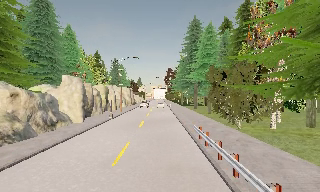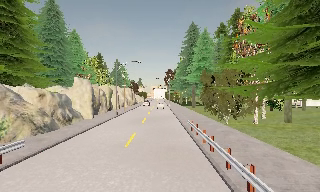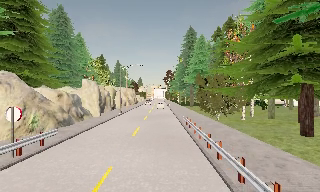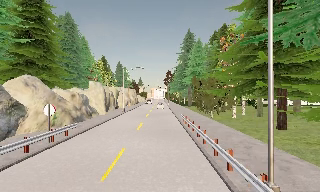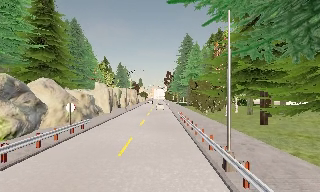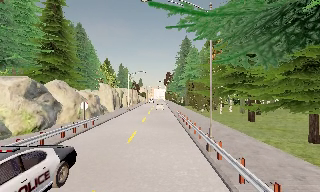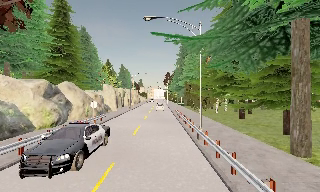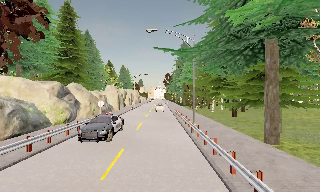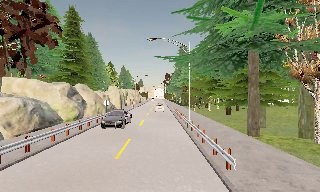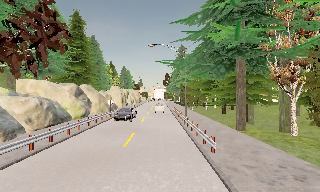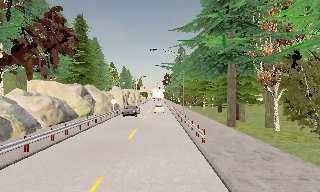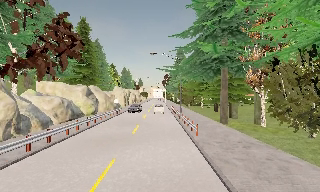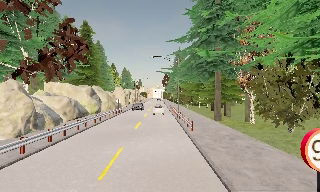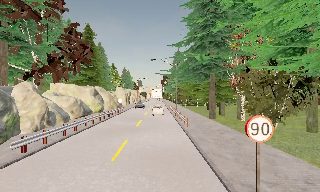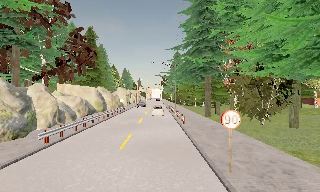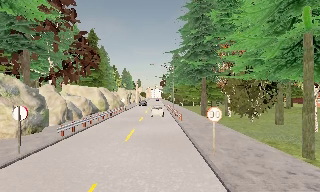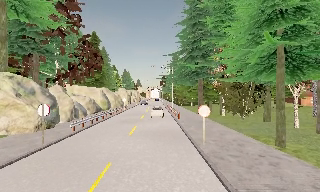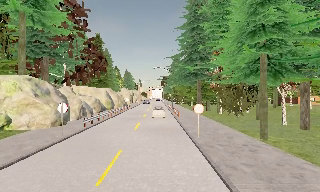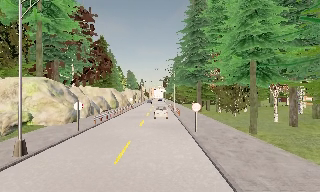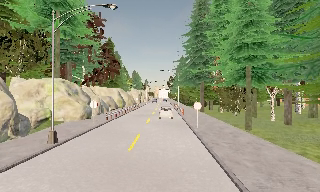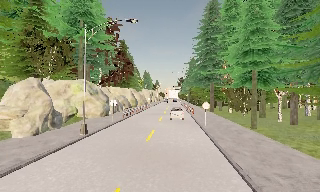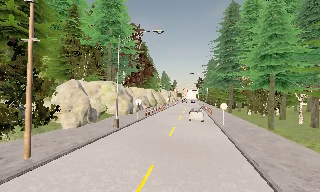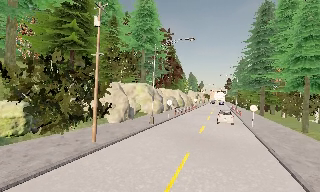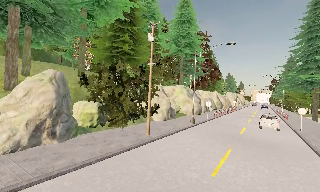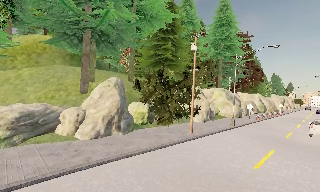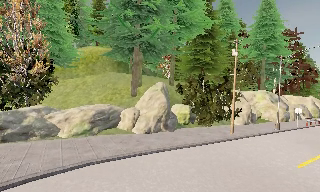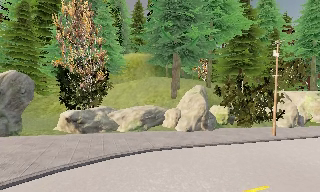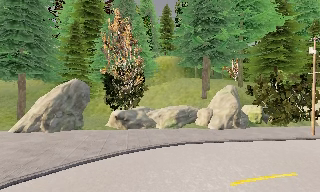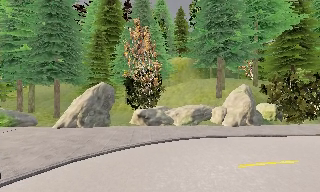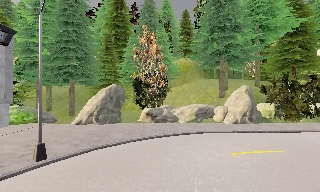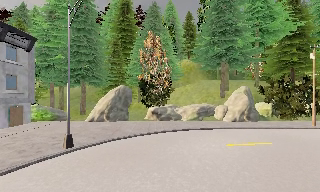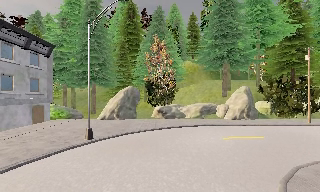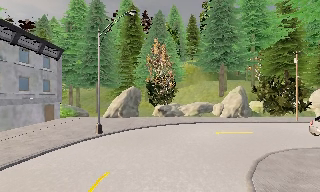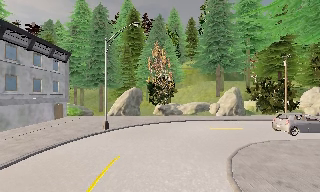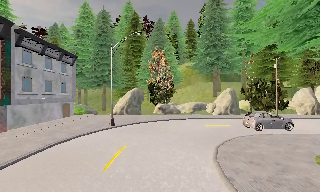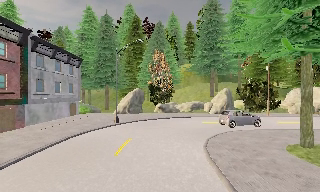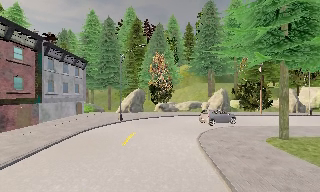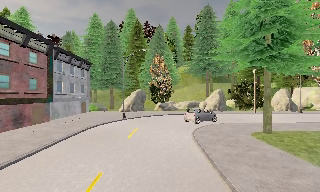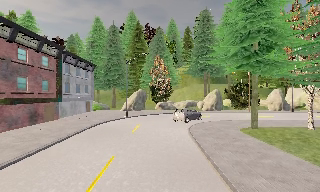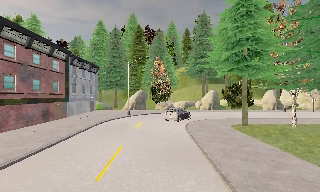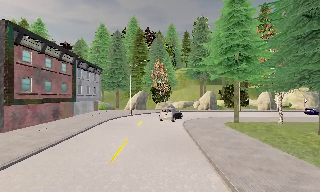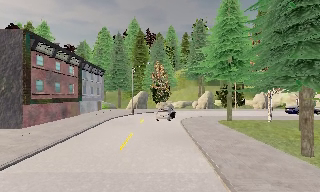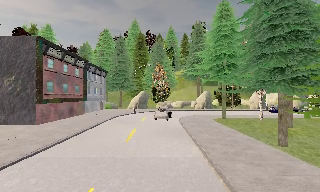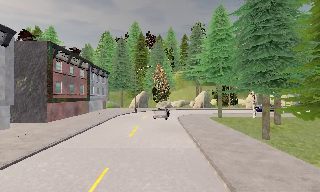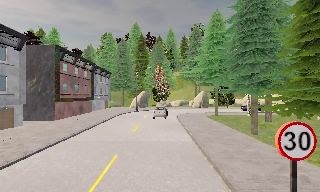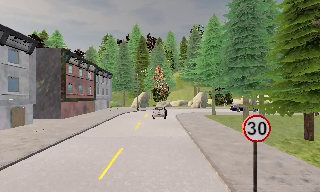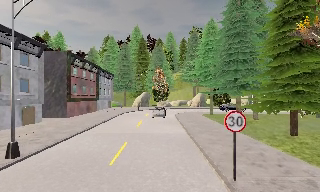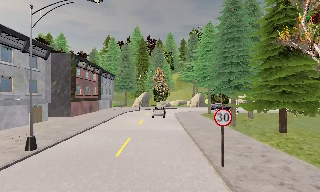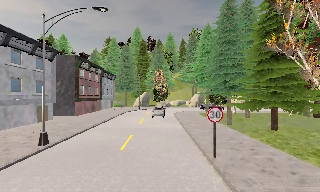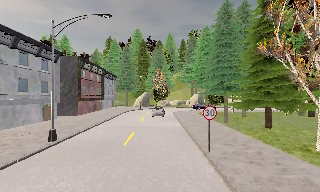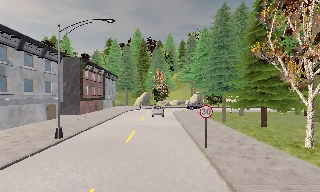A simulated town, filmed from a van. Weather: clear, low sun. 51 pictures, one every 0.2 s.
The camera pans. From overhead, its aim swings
counterclockwise.
The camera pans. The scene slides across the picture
to the right.
0.0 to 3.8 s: The camera travels backward, about 35 m, so what stands in front gets smaller.
3.8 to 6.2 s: The scene slides to the right, as the camera pans about 90 degrees to its left. It travels backward, about 19 m.
6.2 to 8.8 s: The camera travels backward, about 20 m, so what stands in front gets smaller.
8.8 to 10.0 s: The camera travels backward, about 6 m, so what stands in front gets smaller. It loses speed.
The film runs backward here.
